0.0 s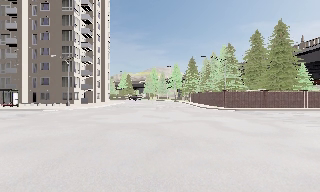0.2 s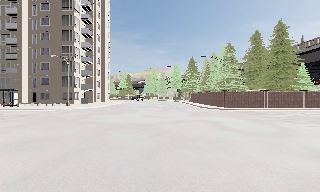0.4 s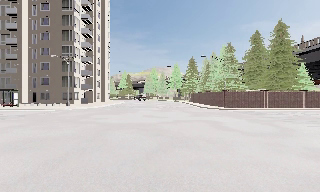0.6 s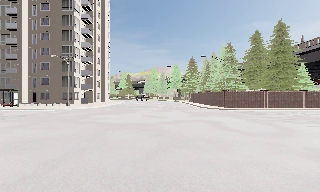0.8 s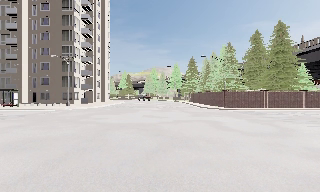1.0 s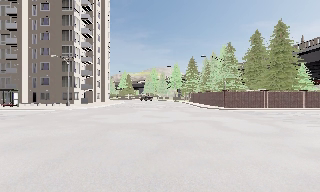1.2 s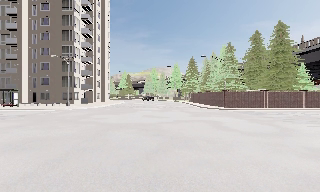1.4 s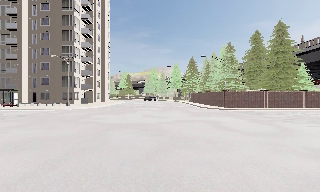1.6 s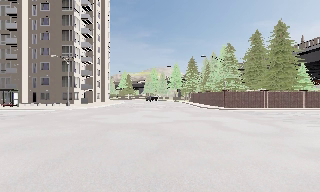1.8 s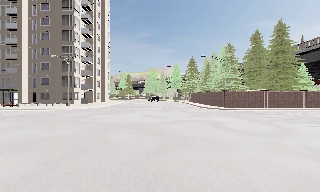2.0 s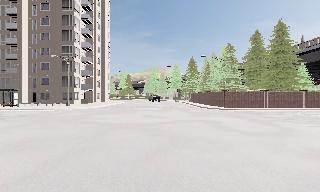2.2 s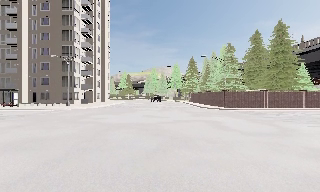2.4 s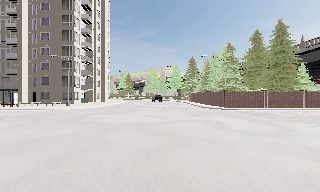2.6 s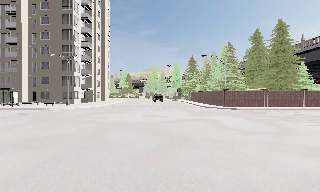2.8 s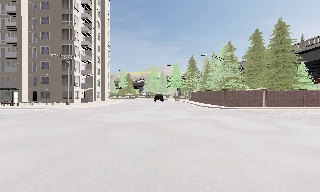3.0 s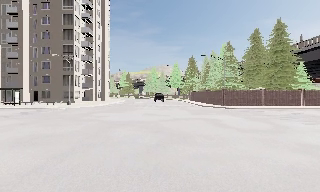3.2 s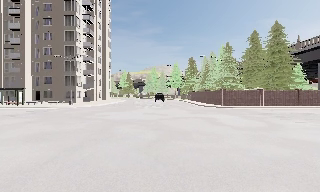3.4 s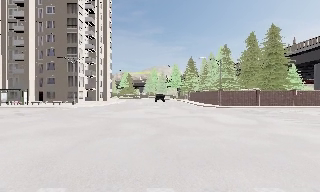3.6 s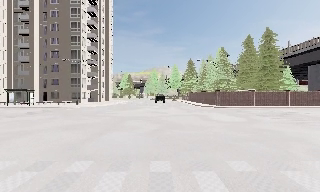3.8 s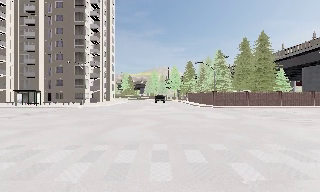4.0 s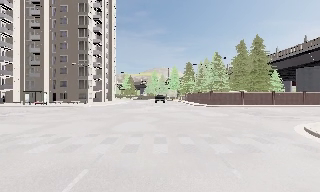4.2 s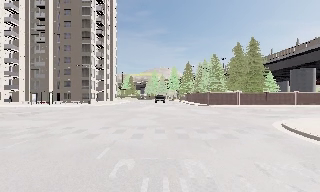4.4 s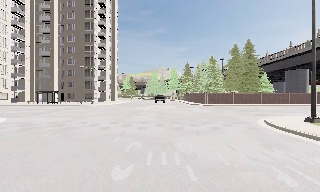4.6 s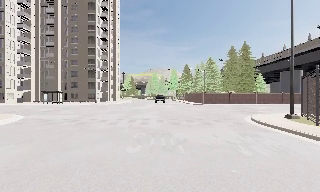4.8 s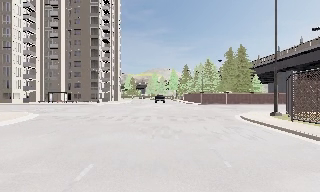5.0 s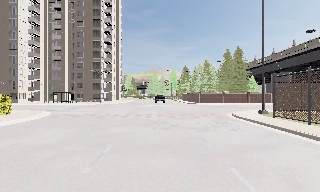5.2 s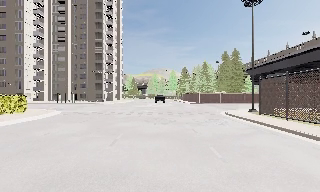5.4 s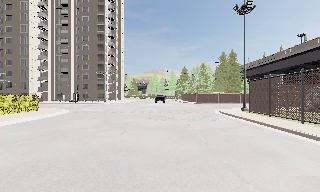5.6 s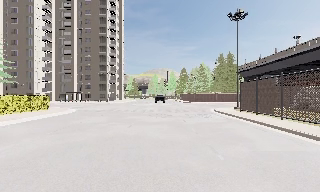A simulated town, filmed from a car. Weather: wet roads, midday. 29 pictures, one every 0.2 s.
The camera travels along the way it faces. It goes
backward.
0.0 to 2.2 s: The camera keeps its place and its aim.
2.2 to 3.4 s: The camera travels backward, about 2 m, so what stands in front gets smaller. It gains speed.
3.4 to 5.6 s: The camera travels backward, about 17 m, so what stands in front gets smaller.
The film runs backward here.
